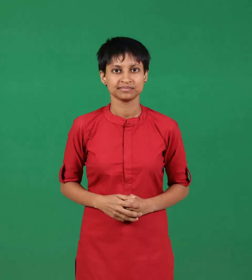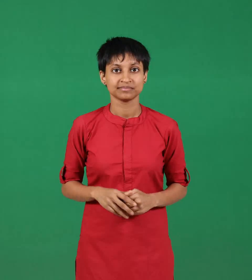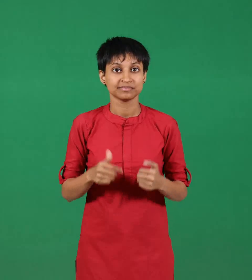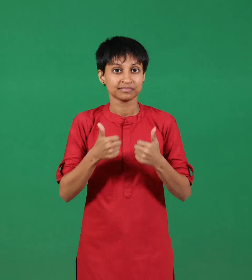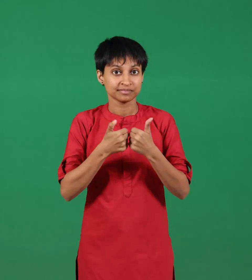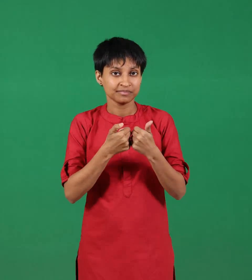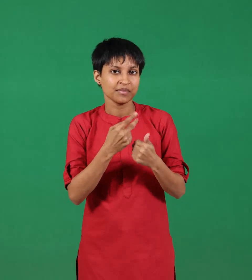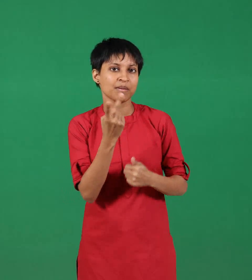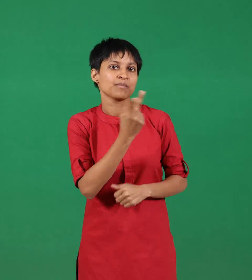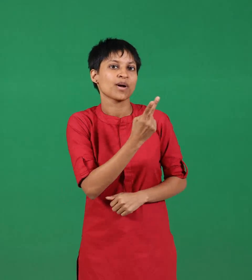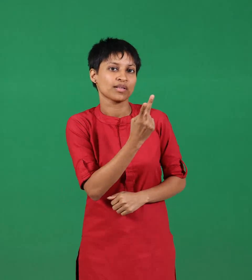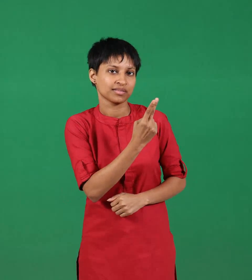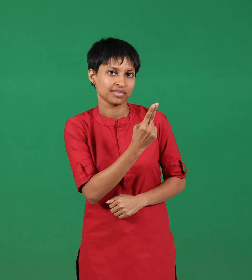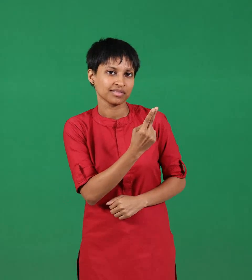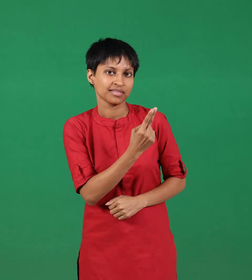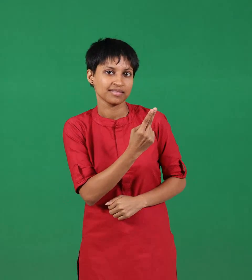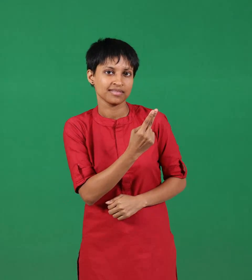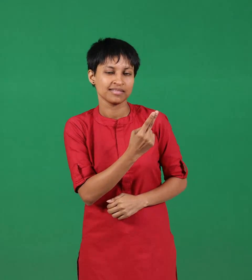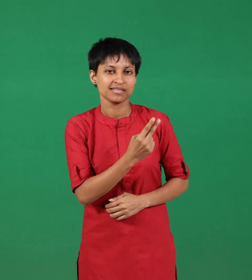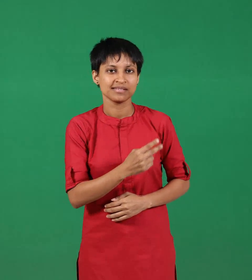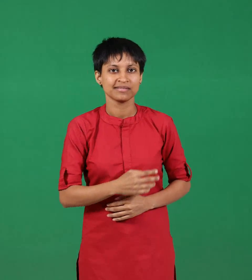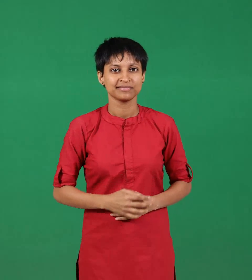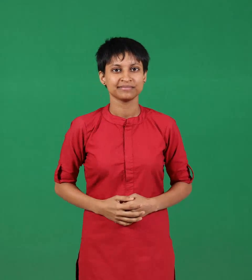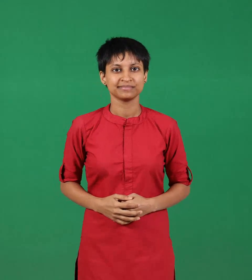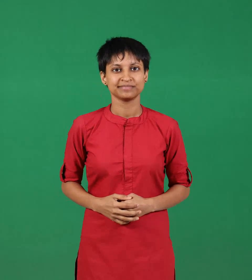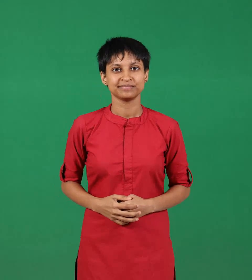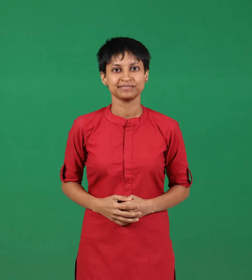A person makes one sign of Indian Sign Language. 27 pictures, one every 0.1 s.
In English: couple
